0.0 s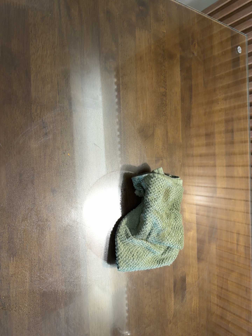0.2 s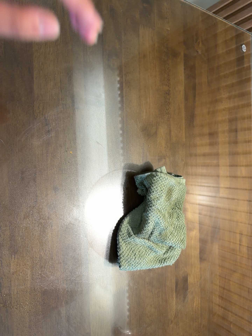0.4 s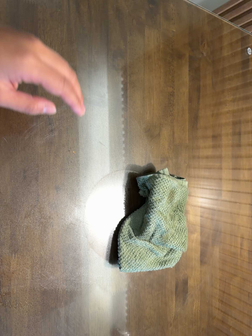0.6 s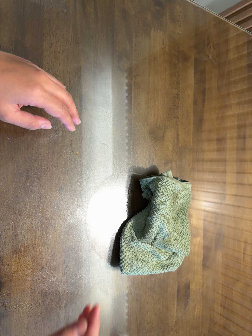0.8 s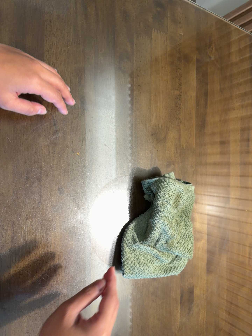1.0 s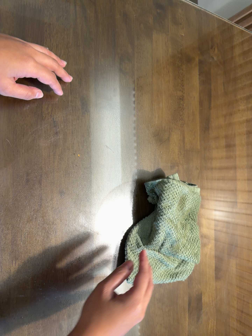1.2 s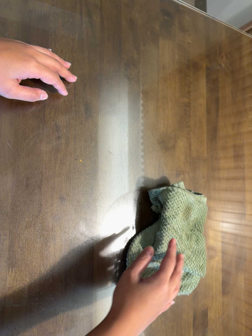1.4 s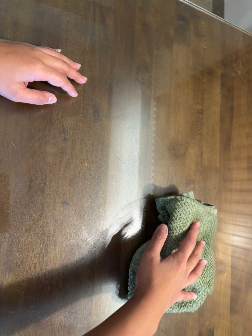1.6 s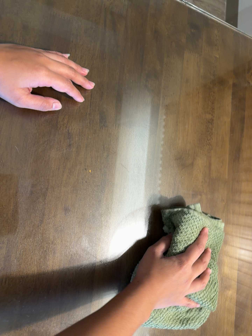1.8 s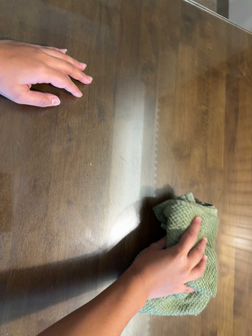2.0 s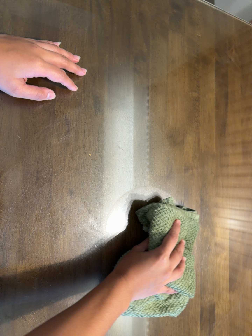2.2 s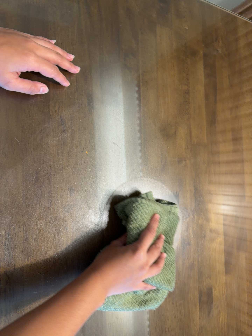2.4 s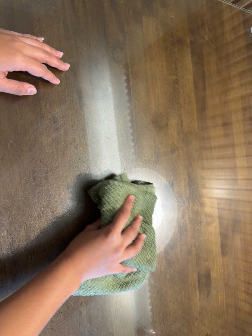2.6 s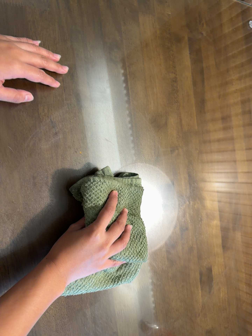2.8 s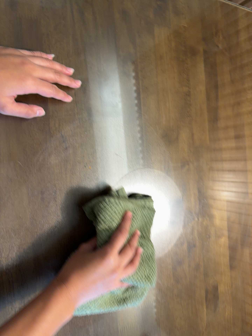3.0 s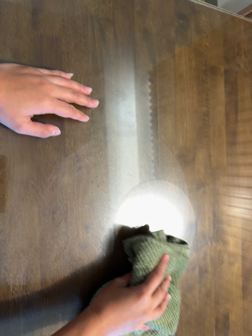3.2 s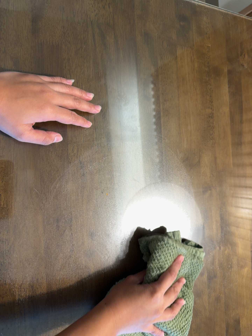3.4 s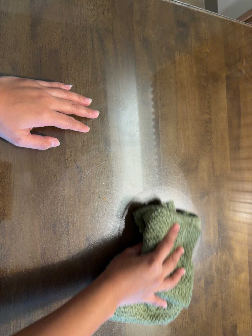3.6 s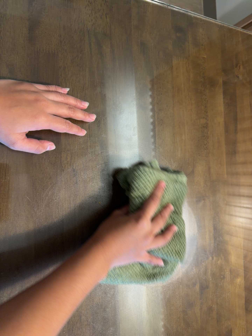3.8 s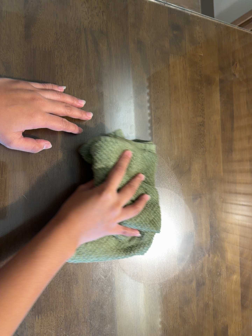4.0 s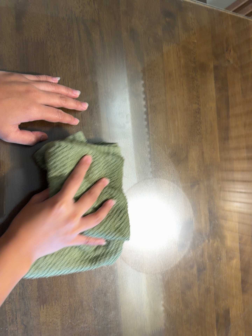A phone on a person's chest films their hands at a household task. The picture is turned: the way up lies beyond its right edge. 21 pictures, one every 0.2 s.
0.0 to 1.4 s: The camera shifts only a little, or ends up much as it began.
1.4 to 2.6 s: The camera's aim tips toward the bottom of its view by about 10 degrees, and the scene shifts upward. It rolls about its line of sight by about 10 degrees, and the scene rotates counterclockwise.
2.6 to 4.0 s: The camera travels toward the top of its view, about 6 cm, so close, fixed things drift downward.
The film runs backward here.
